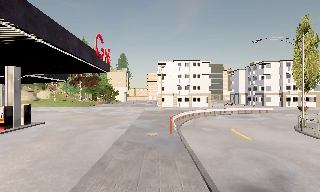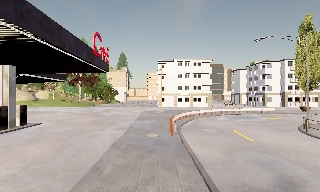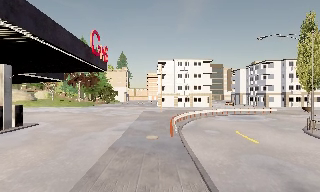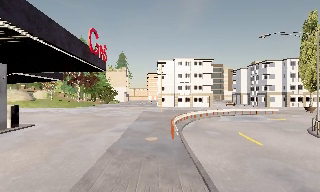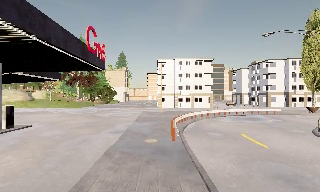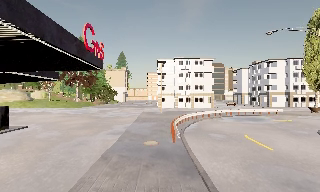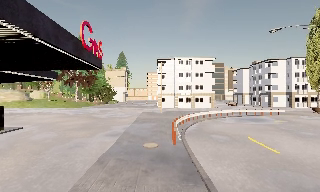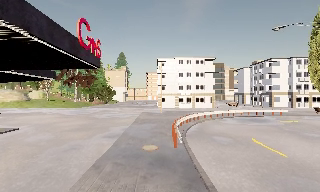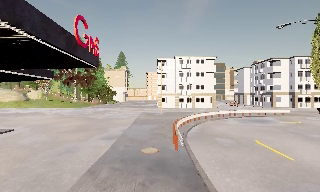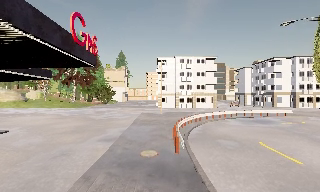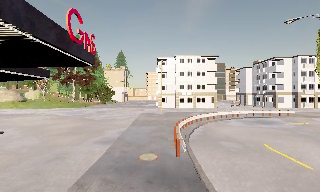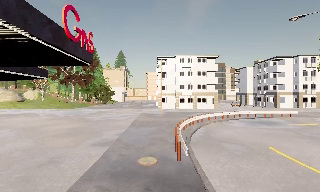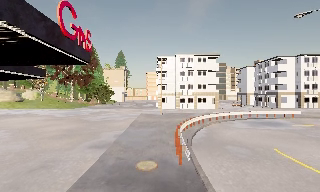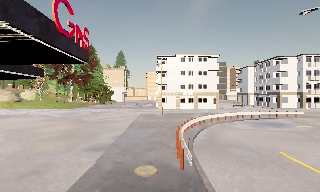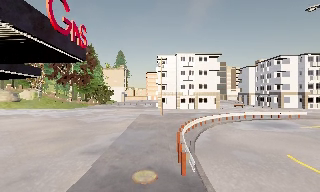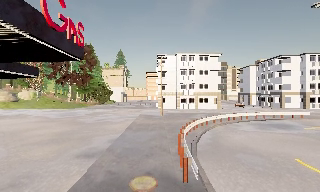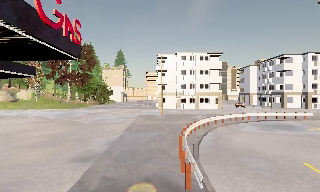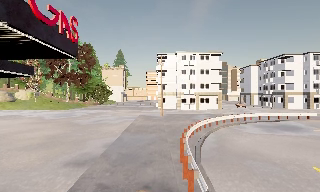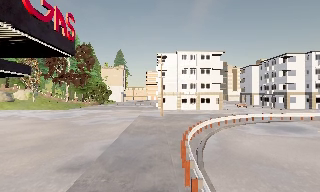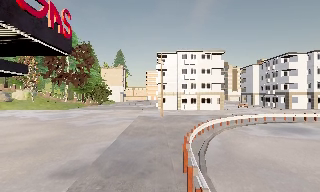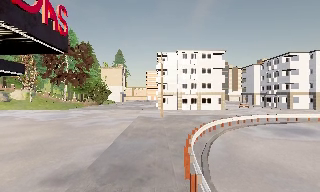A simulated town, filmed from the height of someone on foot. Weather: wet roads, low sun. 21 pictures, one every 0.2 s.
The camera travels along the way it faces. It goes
forward.
0.0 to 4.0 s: The camera travels forward, about 8 m, so what stands in front looms larger.
The film runs forward here.
